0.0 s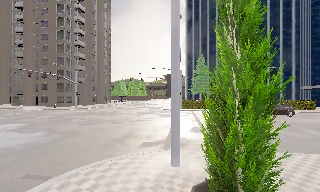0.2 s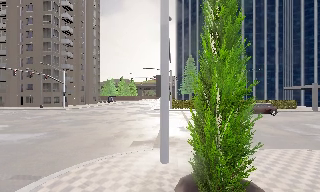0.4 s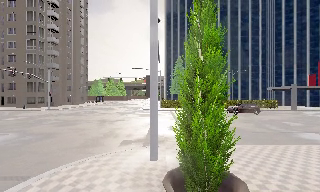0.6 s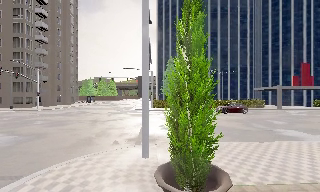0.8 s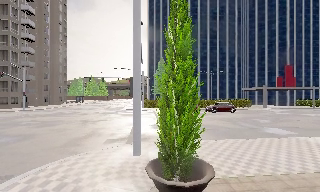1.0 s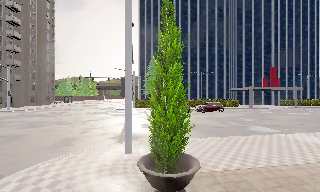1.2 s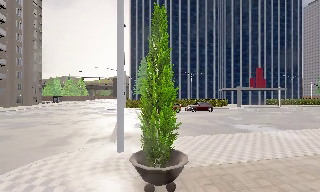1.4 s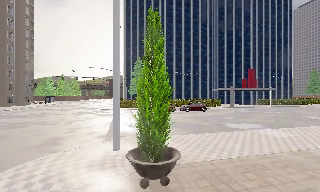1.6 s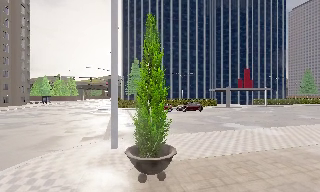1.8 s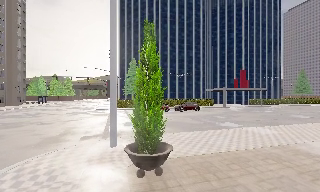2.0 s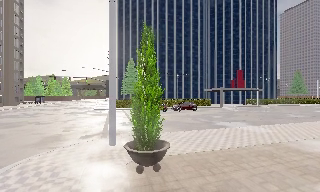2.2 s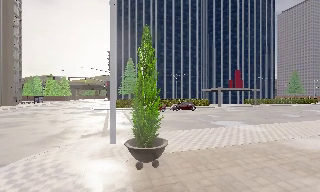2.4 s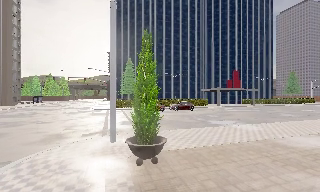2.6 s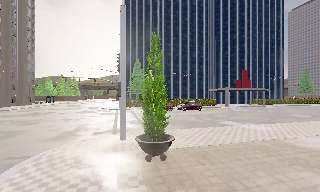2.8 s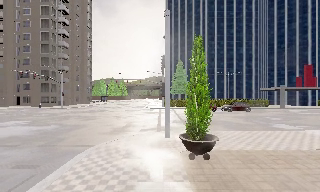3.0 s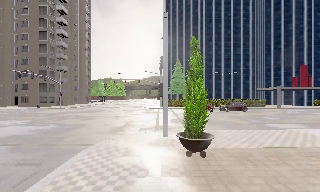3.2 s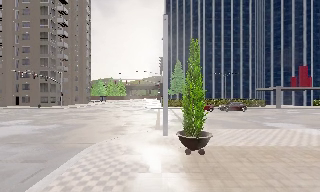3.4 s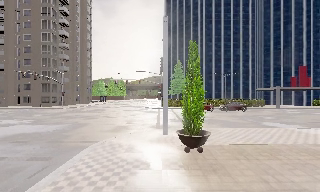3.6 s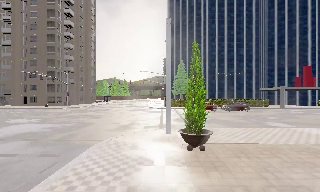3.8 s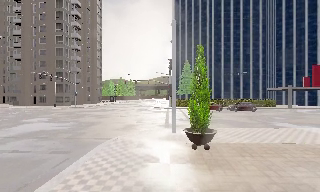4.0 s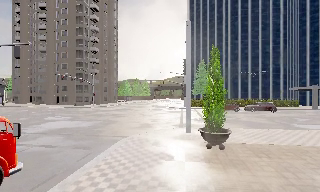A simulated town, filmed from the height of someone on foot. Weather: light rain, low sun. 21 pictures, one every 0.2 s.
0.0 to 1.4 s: The camera swings to its right by about 20 degrees, and the scene slides to the left. It travels backward, about 2 m, so what stands in front gets smaller.
1.4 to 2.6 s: The camera travels backward, about 1.5 m, so what stands in front gets smaller.
2.6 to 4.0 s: The camera swings to its left by about 25 degrees, and the scene slides to the right. It travels backward, about 2 m, so what stands in front gets smaller.
The film runs backward here.
